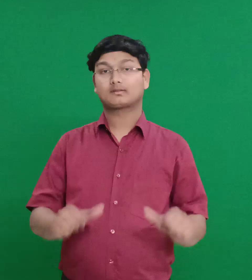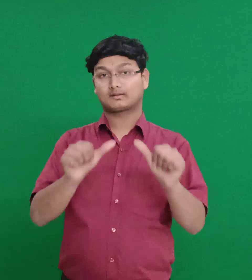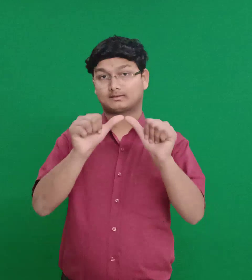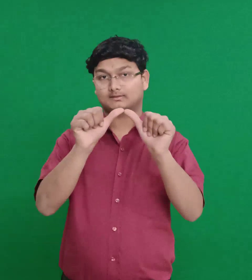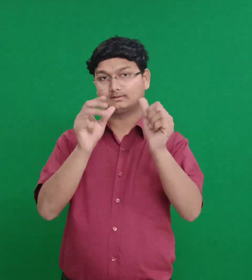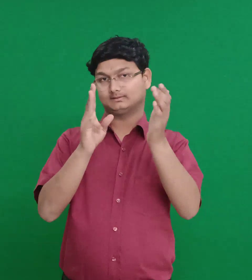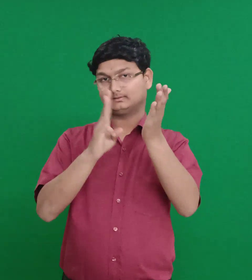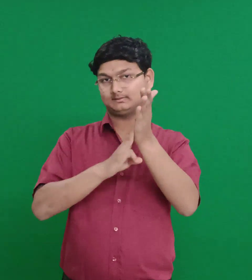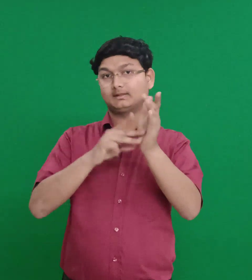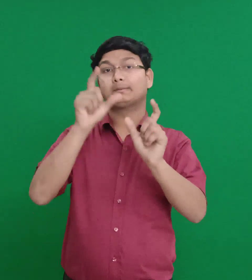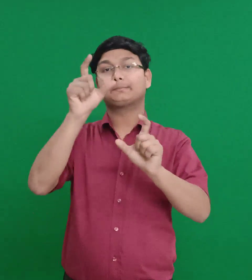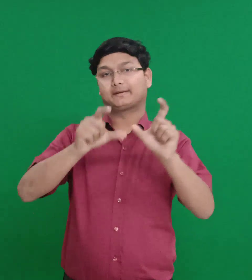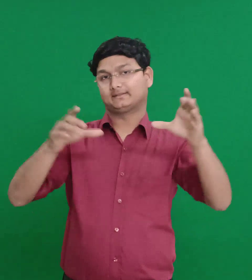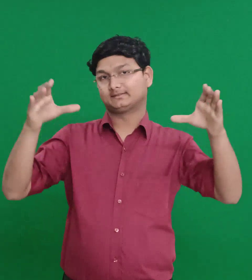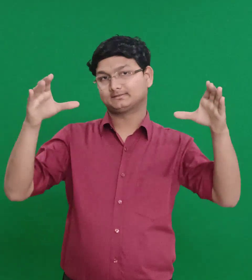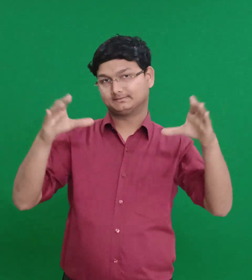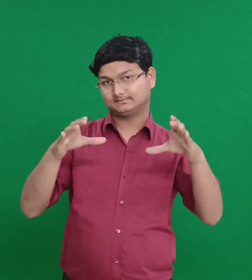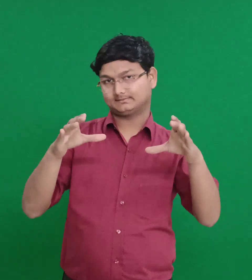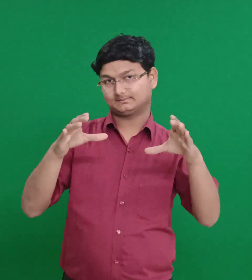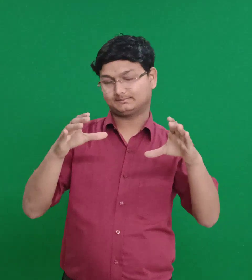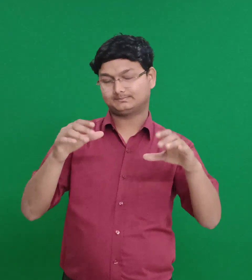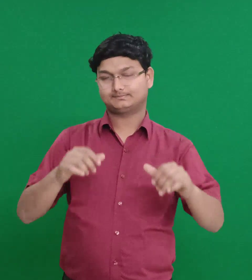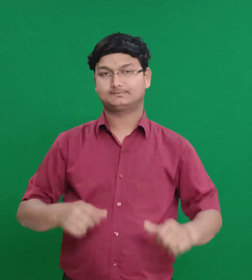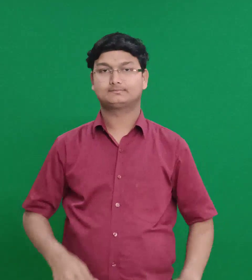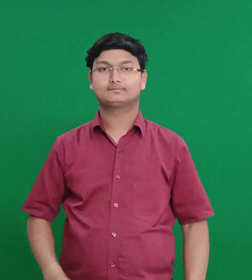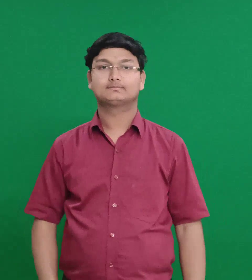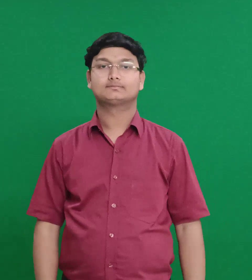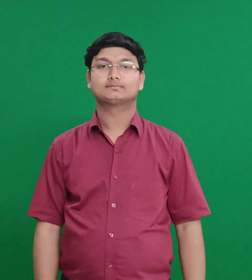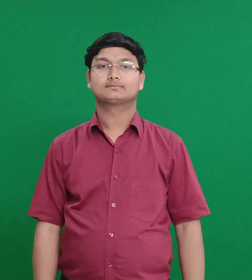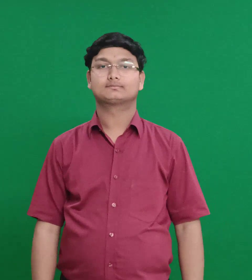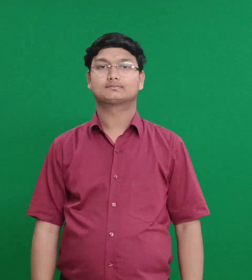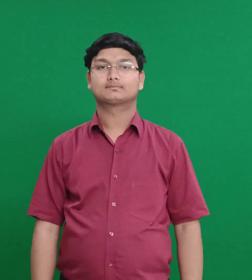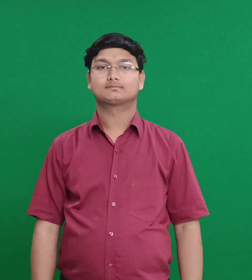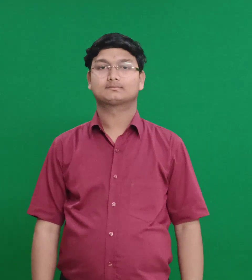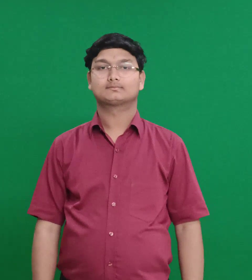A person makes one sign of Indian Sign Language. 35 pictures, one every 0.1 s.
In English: arameans
